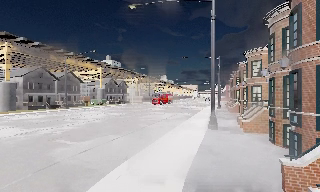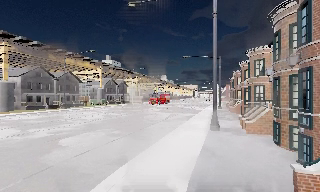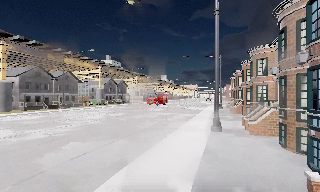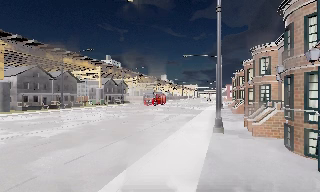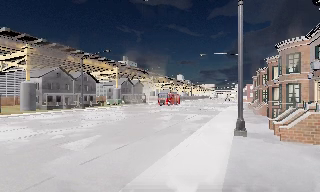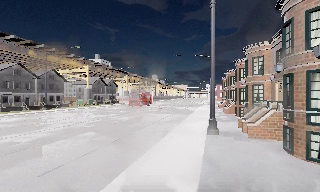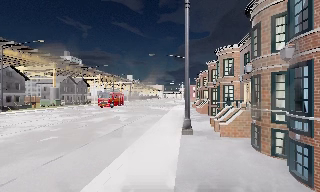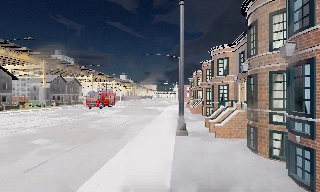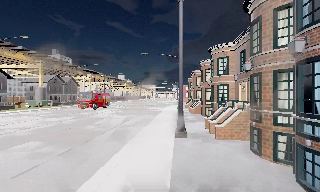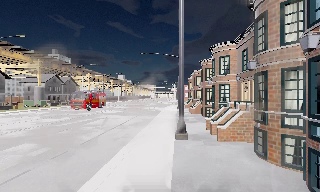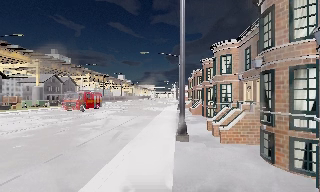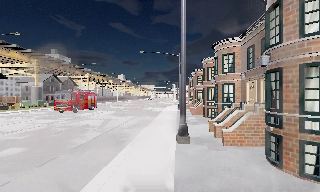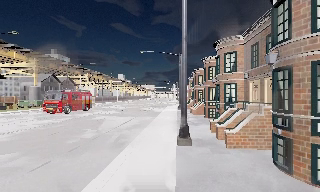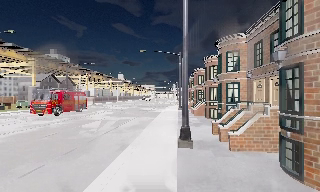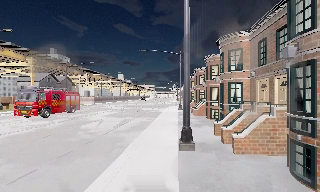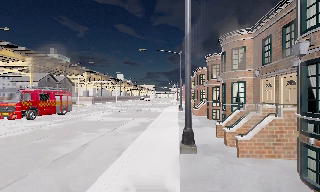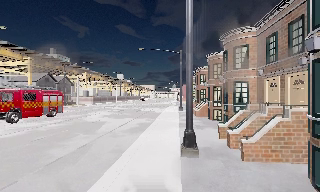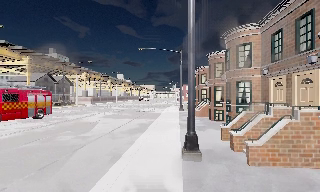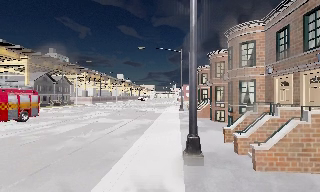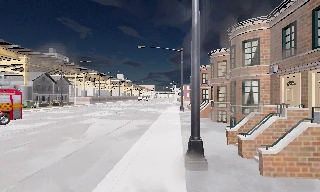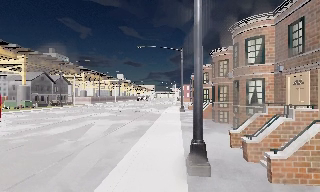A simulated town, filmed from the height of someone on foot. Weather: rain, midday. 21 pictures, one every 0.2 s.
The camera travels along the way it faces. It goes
forward.
0.0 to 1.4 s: The scene slides to the left, as the camera pans about 15 degrees to its right. It travels forward, about 2.5 m, so what stands in front looms larger.
1.4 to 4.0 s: The camera travels forward, about 5 m, so what stands in front looms larger.
The film runs forward here.
